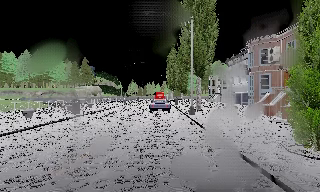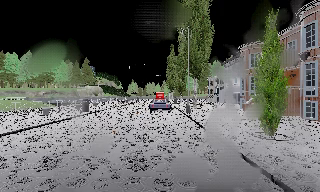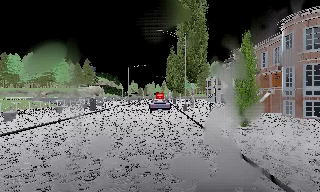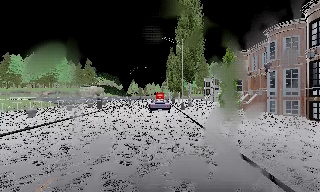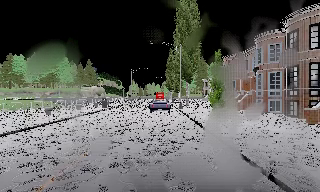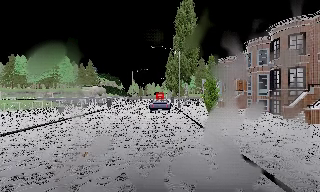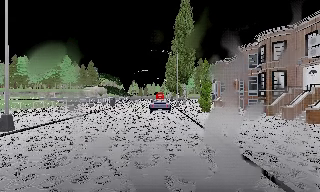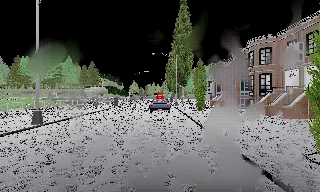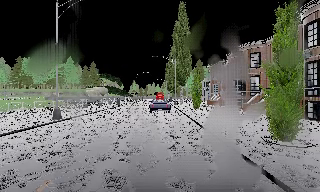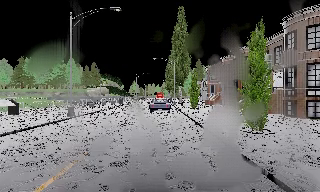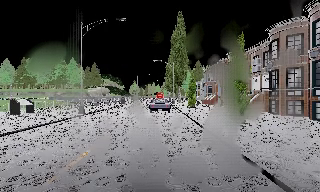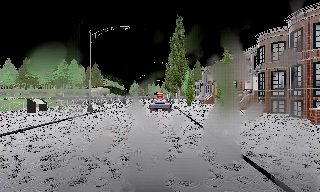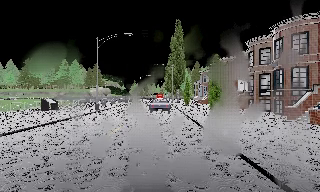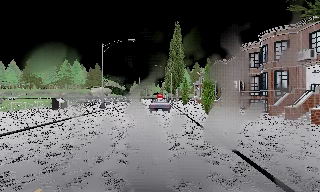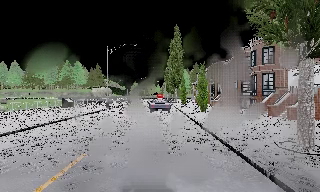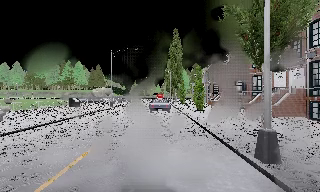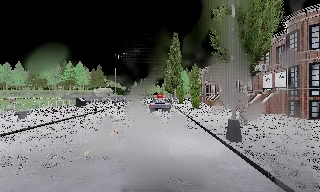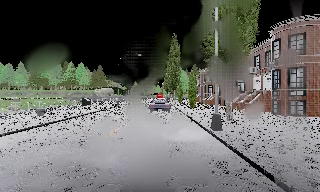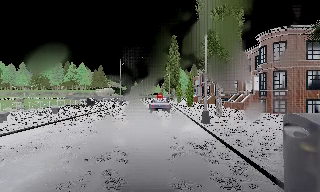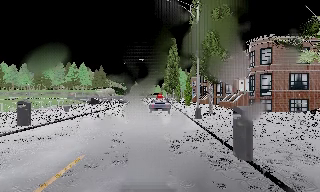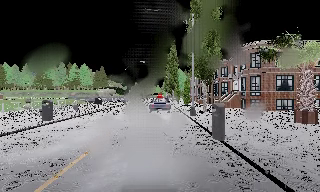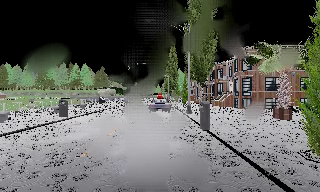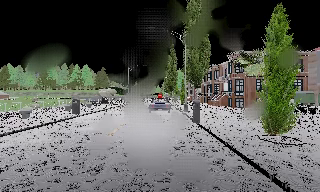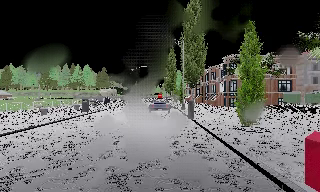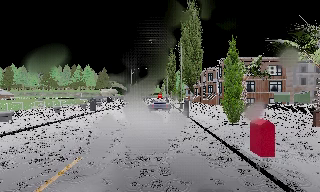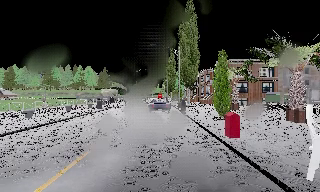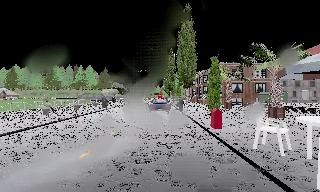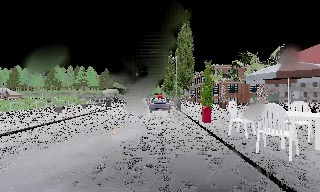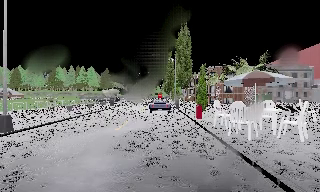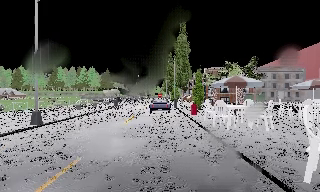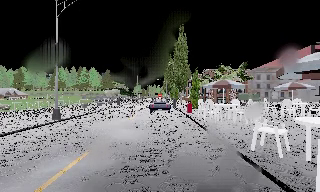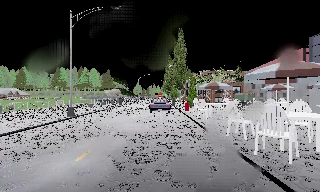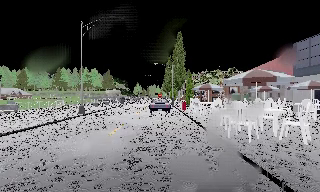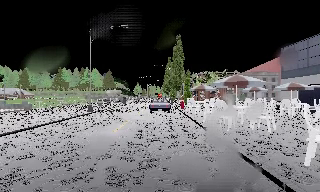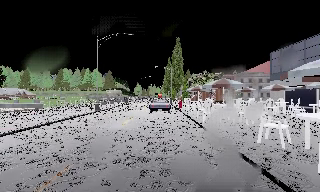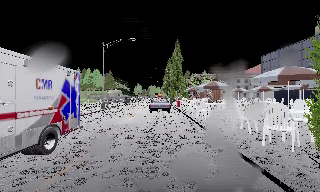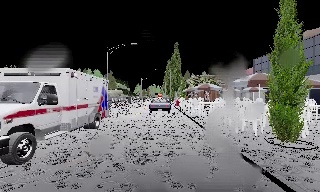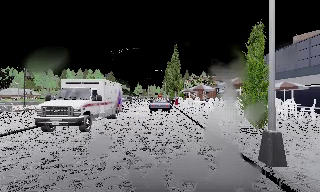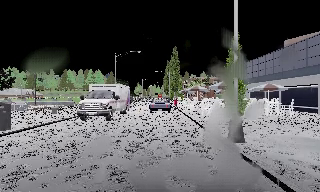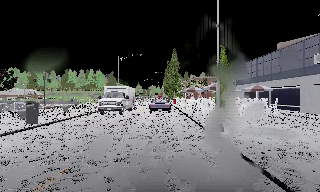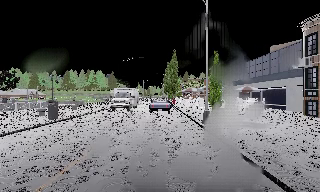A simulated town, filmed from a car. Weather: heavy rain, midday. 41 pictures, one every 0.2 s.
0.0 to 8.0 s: The camera travels backward, about 65 m, so what stands in front gets smaller.
The film runs backward here.
